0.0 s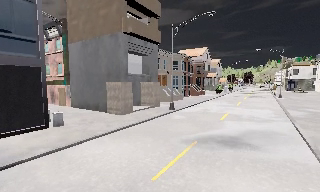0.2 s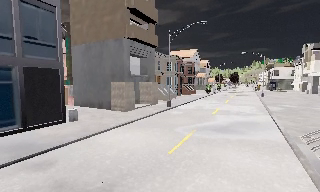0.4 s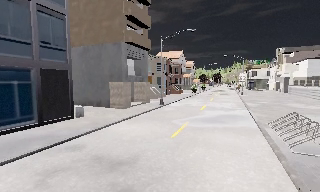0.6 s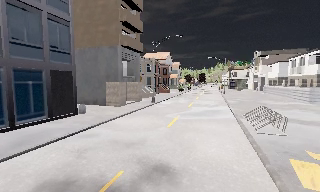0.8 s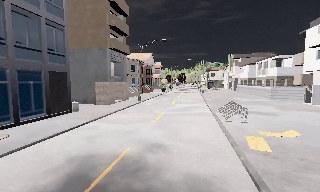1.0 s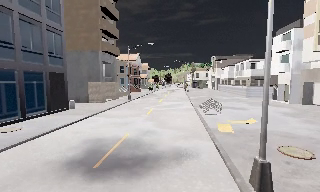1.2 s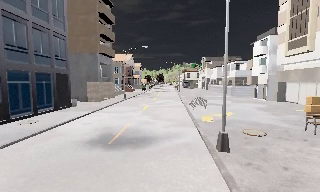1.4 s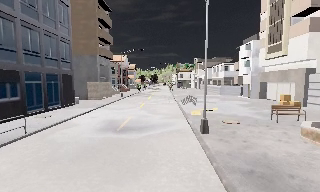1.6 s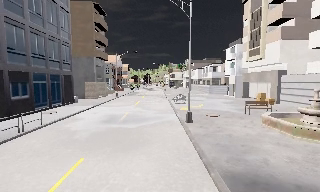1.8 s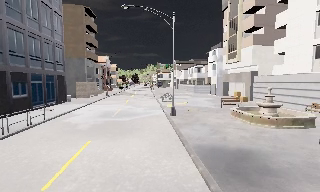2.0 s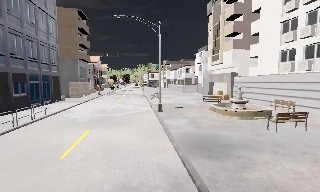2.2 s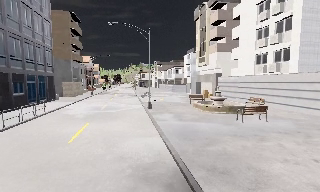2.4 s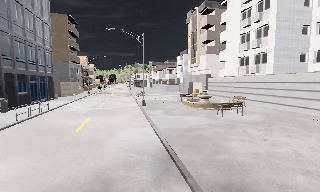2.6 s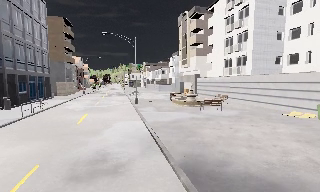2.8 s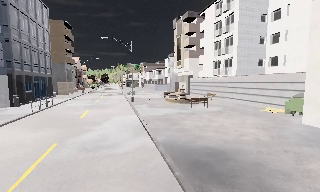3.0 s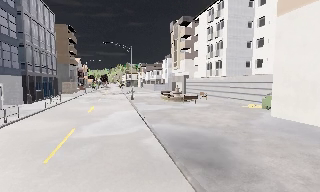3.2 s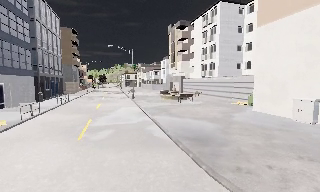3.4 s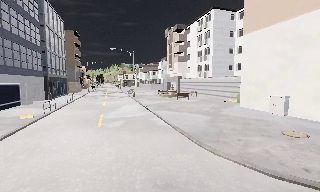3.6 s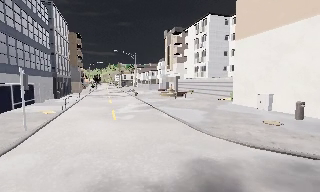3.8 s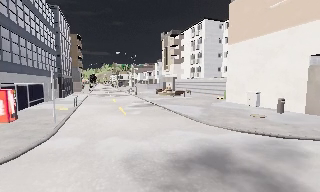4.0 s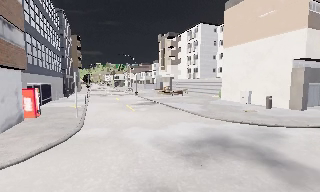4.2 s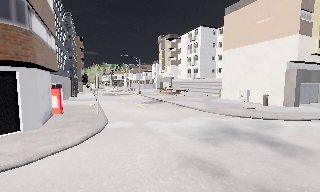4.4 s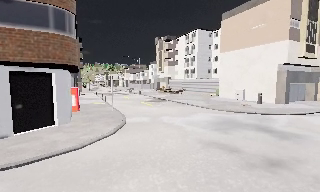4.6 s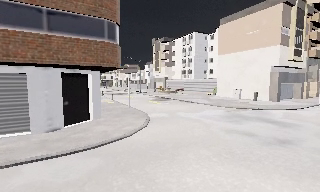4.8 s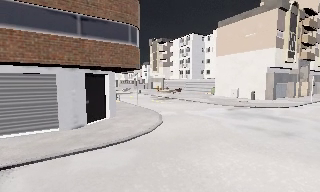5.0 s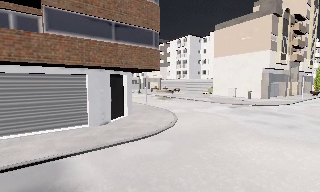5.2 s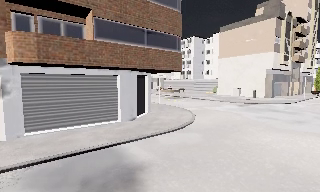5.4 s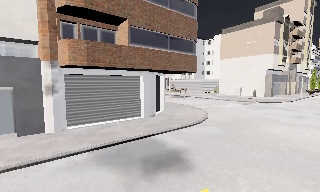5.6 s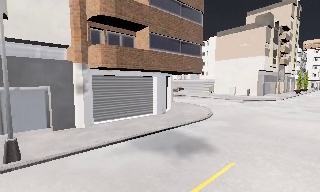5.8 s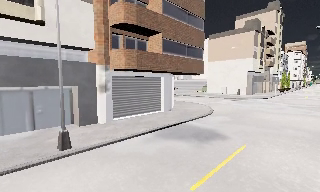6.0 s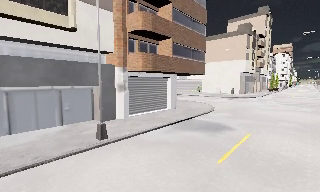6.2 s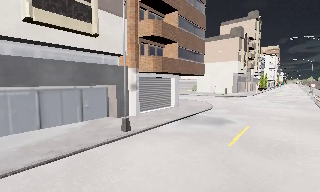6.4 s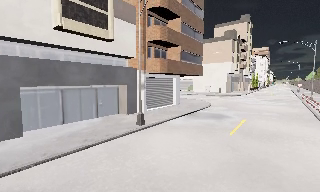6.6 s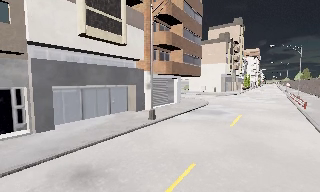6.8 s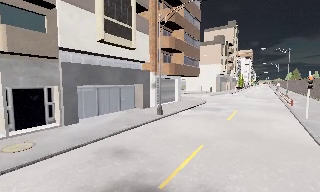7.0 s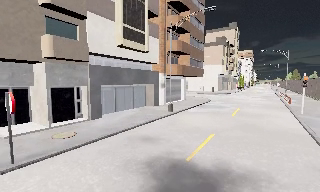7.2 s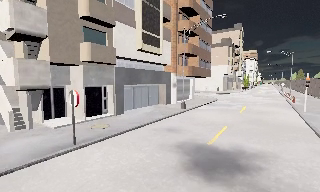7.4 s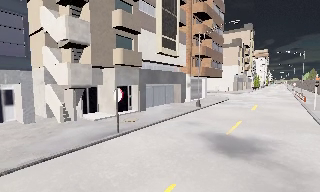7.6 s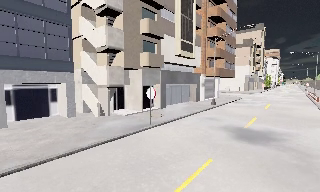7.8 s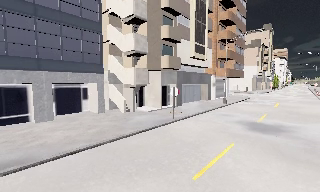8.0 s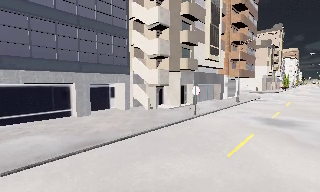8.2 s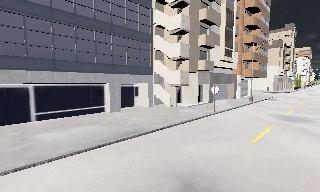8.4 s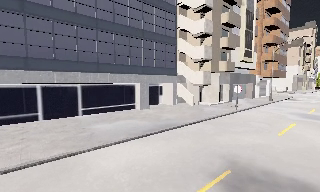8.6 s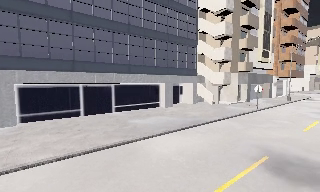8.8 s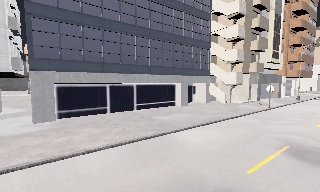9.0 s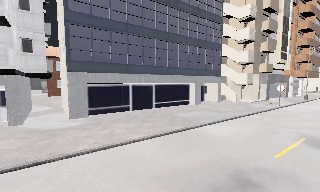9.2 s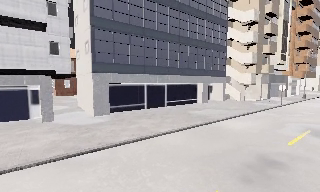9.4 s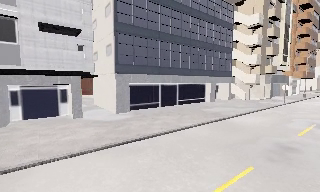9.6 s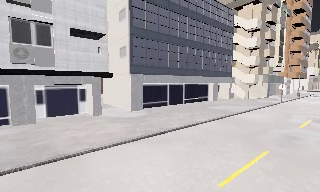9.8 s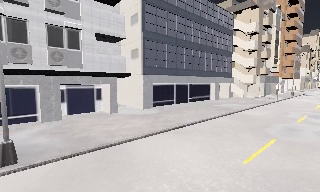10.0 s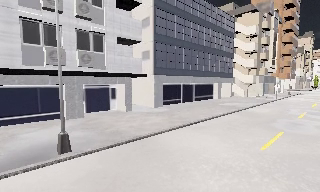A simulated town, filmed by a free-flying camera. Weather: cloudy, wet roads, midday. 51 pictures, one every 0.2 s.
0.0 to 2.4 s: The scene slides to the left, as the camera pans about 45 degrees to its right. It travels backward, about 20 m.
2.4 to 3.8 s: The camera travels backward, about 14 m, so what stands in front gets smaller.
3.8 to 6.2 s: The camera pans to its right, which is clockwise from overhead, by about 30 degrees. It travels to its left and backward, about 25 m, so close, fixed things drift to the right.
6.2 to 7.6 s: The camera travels backward and to its left, about 12 m, so what stands in front gets smaller.
7.6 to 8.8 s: The scene slides to the right, as the camera pans about 15 degrees to its left. It travels to its left and backward, about 11 m, so close, fixed things drift to the right.
8.8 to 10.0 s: The camera travels to its left and backward, about 11 m, so close, fixed things drift to the right.
The film runs backward here.
